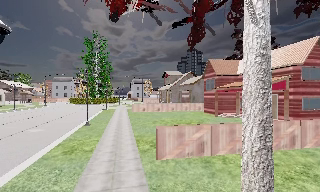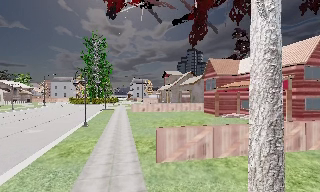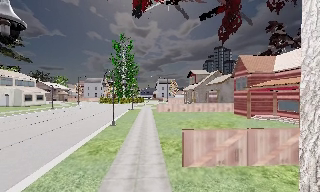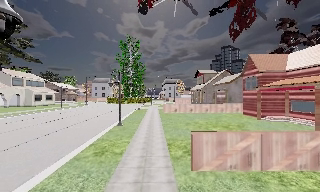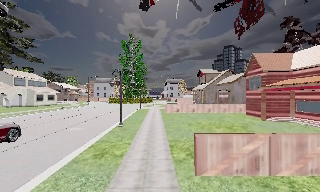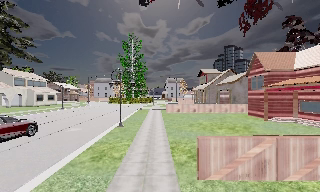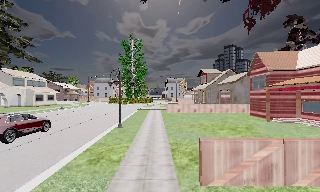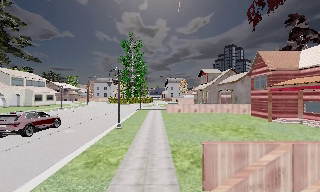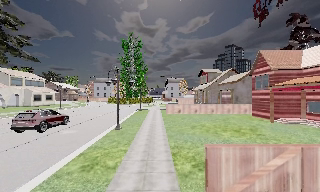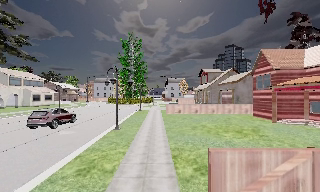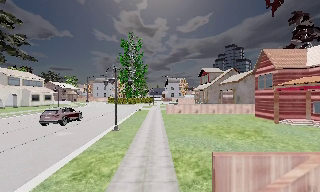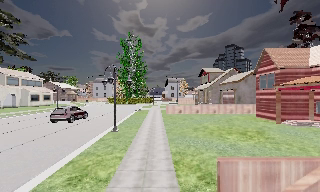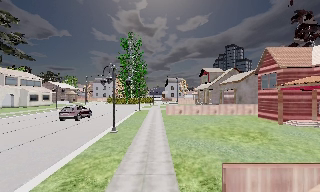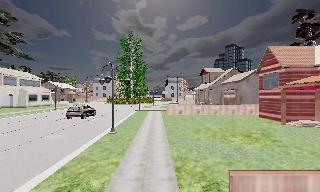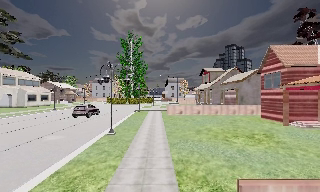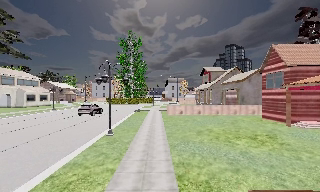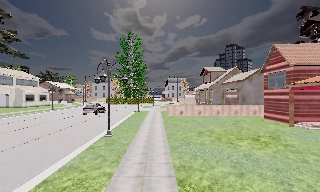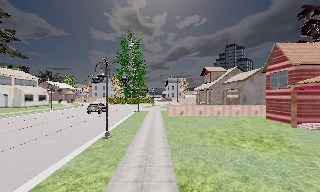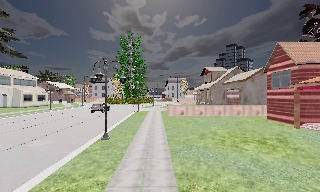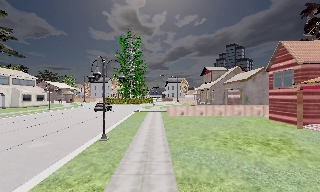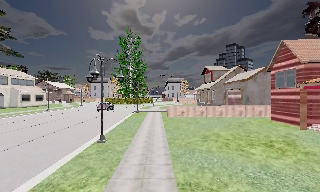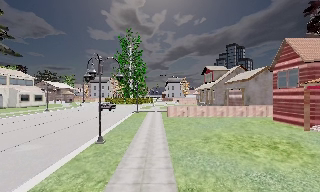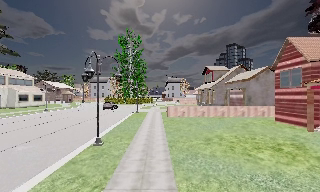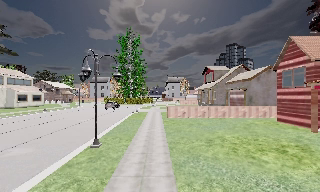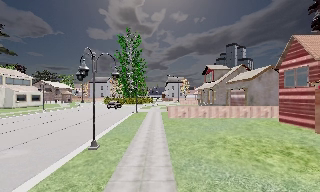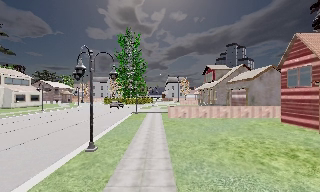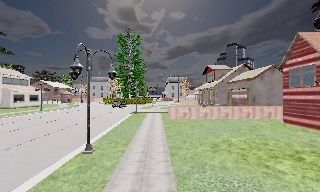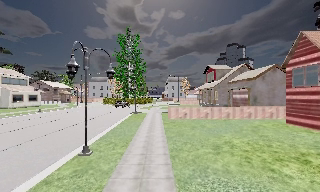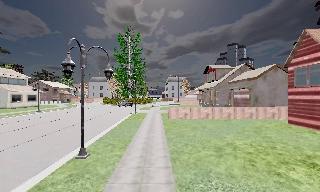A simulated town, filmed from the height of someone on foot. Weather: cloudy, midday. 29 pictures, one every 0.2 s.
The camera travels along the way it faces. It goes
forward.
0.0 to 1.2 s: The scene slides to the right, as the camera pans about 10 degrees to its left. It travels forward, about 1.5 m, so what stands in front looms larger.
1.2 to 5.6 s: The camera travels forward, about 6 m, so what stands in front looms larger.
The film runs forward here.
